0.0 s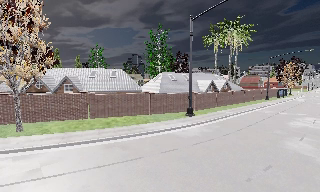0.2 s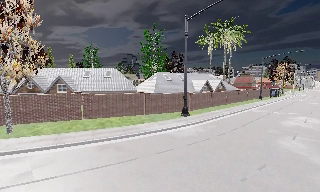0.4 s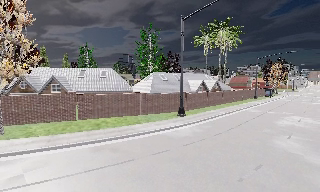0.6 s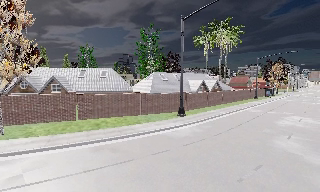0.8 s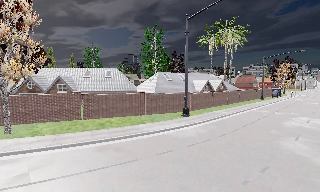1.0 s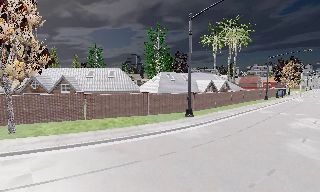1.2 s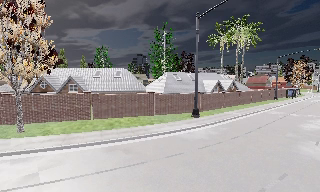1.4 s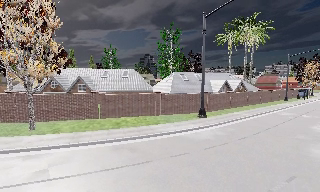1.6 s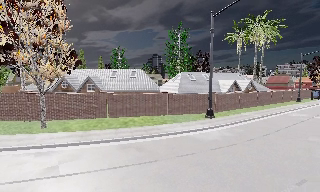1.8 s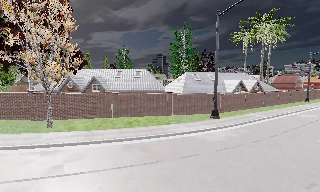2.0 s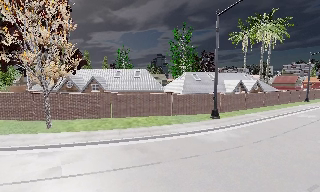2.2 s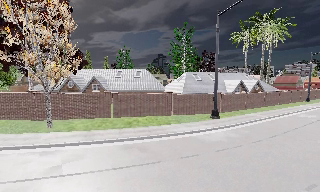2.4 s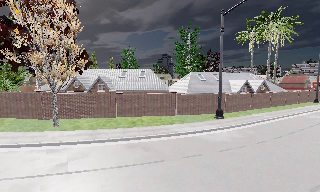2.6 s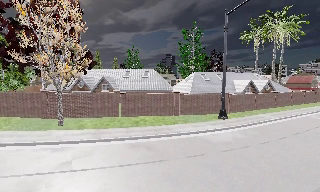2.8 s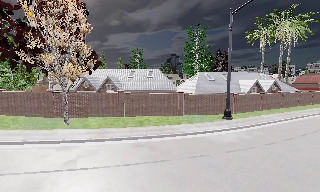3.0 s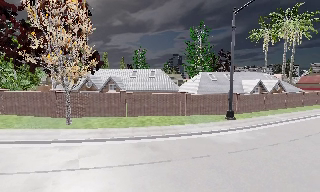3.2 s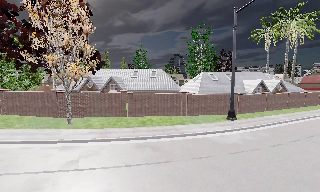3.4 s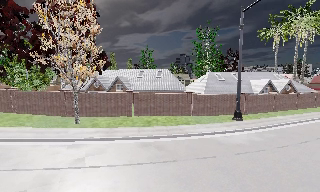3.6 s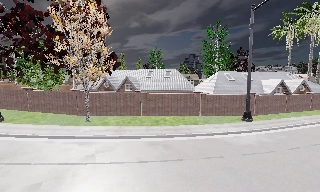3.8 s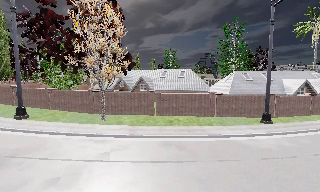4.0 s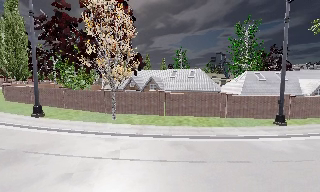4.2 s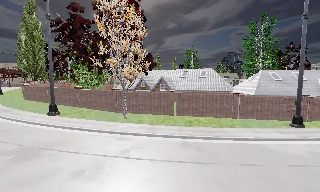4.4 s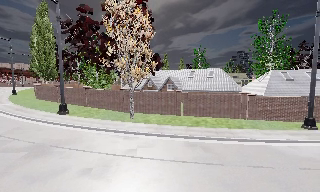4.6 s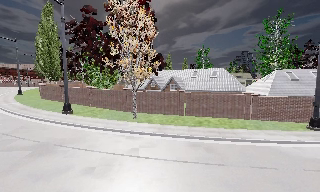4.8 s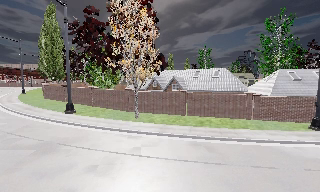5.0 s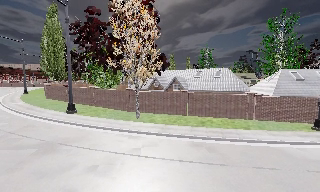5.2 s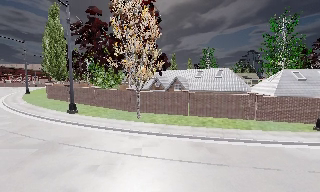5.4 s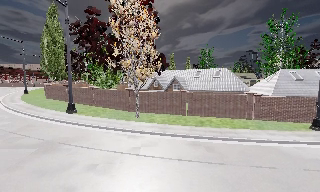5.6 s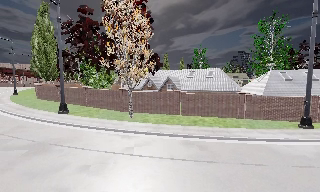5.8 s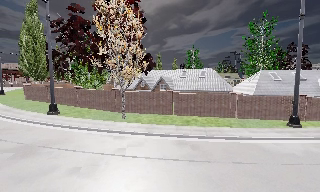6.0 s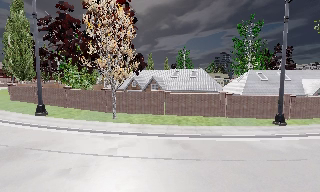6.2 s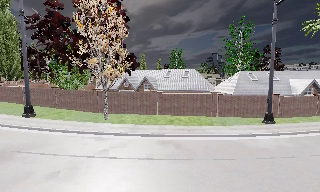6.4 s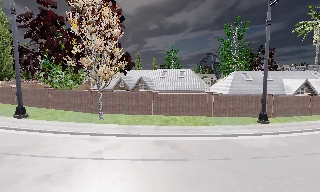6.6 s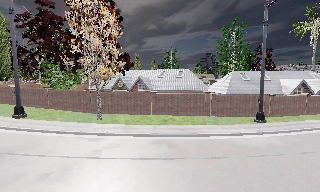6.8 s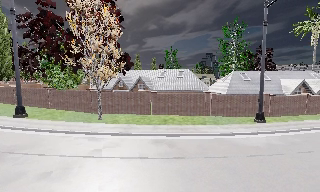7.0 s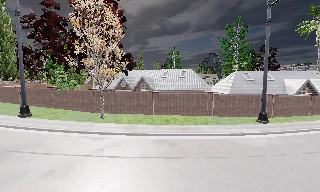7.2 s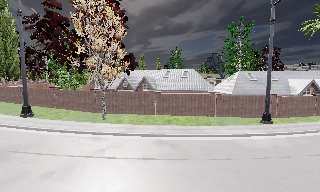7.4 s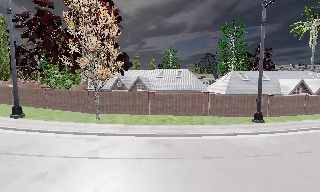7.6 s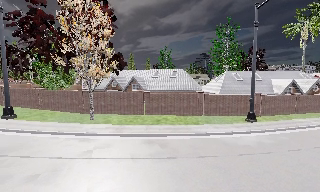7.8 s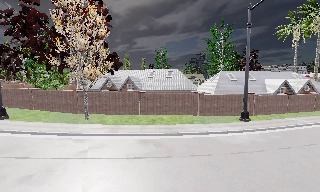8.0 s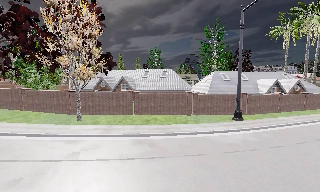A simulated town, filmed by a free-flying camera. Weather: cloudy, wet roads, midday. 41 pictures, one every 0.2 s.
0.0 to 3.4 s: The camera pans to its left, which is counterclockwise from overhead, by about 15 degrees.
3.4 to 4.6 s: The scene slides to the right, as the camera pans about 20 degrees to its left.
4.6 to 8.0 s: The camera pans to its right, which is clockwise from overhead, by about 15 degrees. It travels to its right, about 0.5 m, so close, fixed things drift to the left.
The film runs backward here.
